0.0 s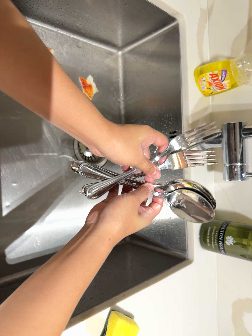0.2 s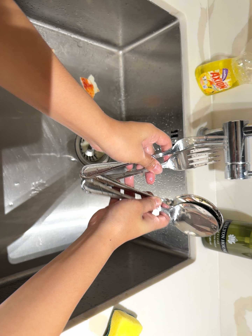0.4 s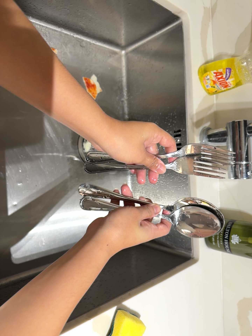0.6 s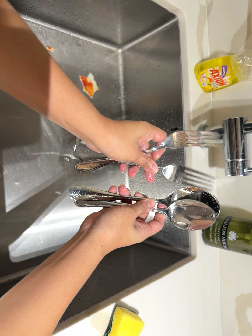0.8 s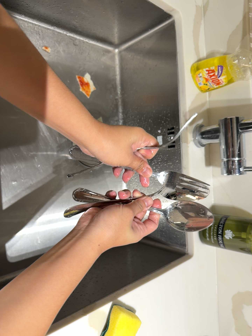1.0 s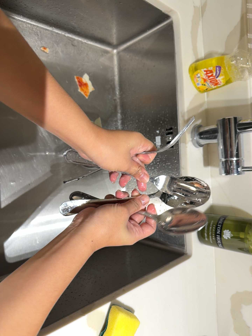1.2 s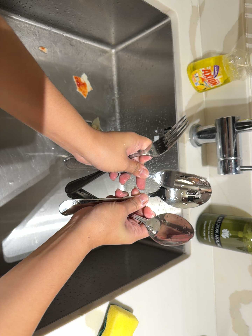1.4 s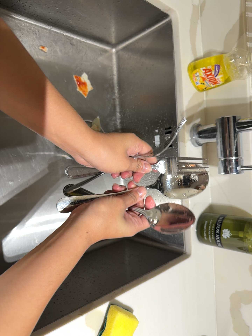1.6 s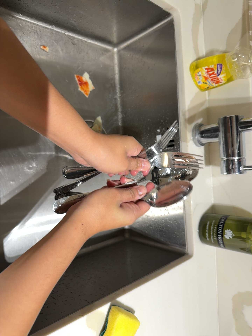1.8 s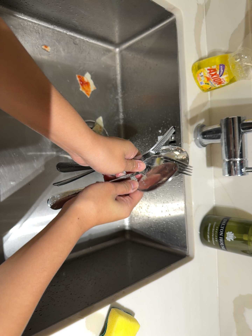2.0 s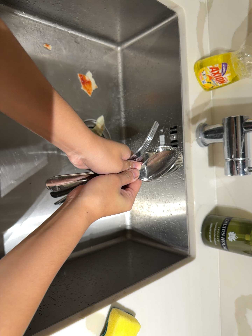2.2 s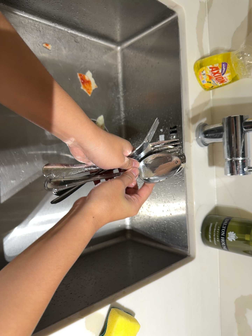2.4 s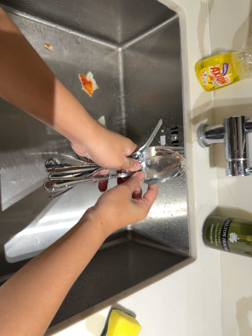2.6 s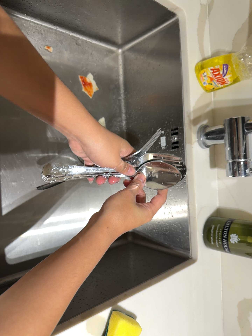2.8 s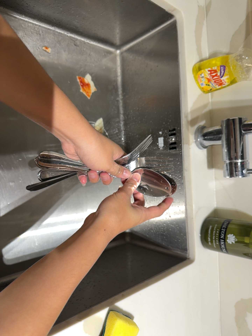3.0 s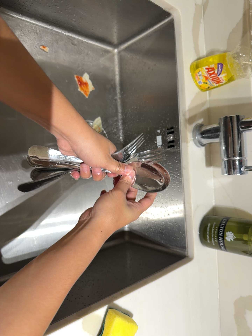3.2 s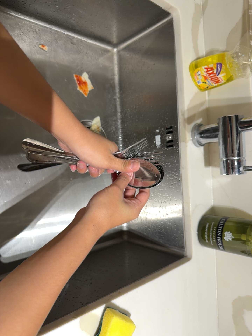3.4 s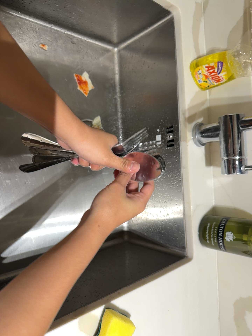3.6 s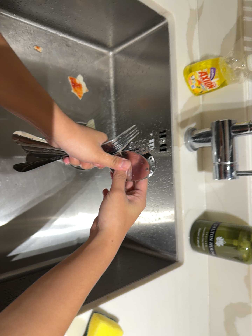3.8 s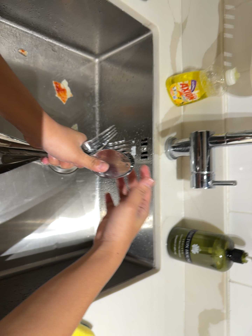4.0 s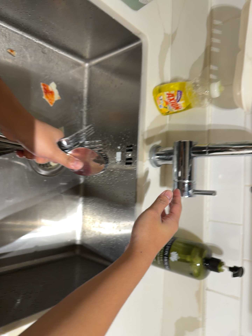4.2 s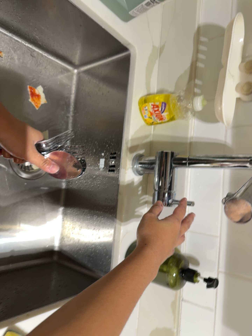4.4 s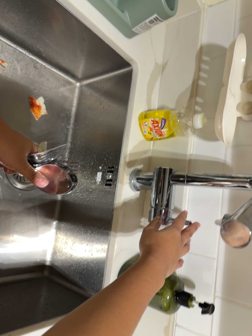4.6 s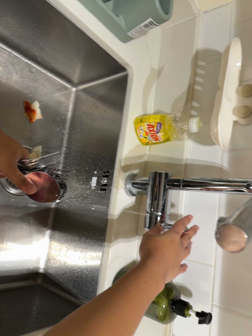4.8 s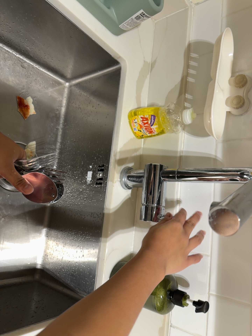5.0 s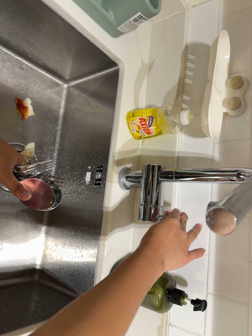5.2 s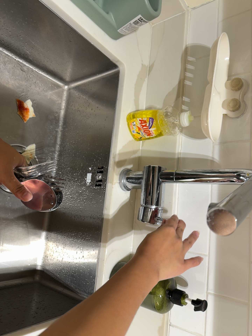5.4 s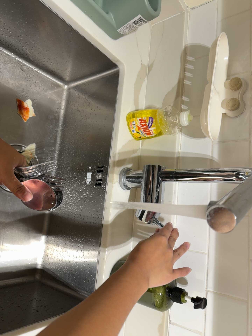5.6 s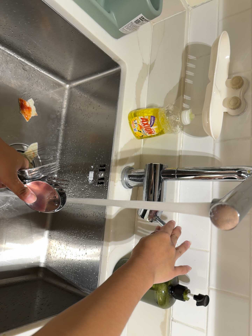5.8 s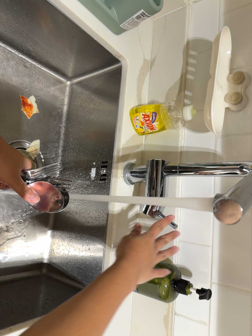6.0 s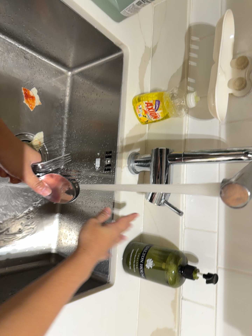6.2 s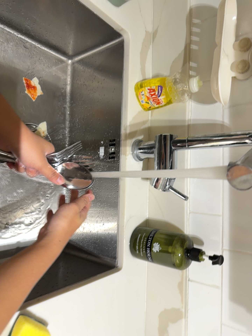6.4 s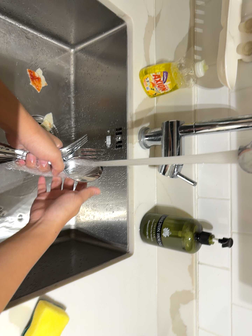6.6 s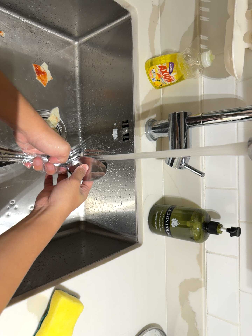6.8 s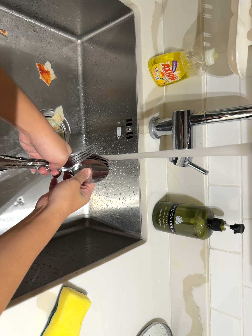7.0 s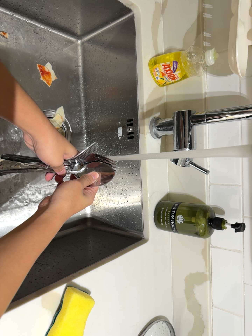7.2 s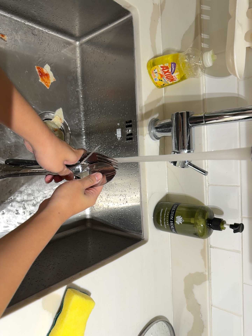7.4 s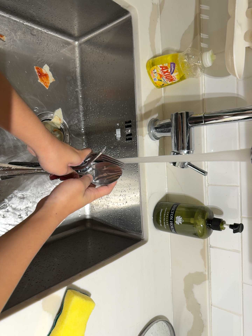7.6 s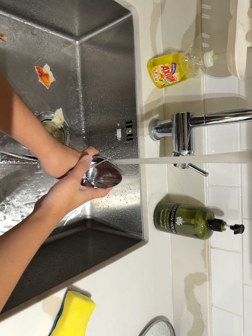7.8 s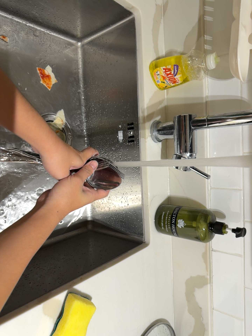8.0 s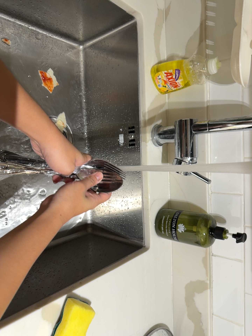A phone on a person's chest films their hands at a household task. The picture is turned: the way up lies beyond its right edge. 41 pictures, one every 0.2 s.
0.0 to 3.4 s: The camera shifts only a little, or ends up much as it began.
3.4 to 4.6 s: The camera travels to its right, about 6 cm, so close, fixed things drift to the left. Its aim tips toward the top of its view by about 10 degrees, and the scene shifts downward. It rolls about its line of sight by about 10 degrees, and the scene rotates clockwise.
4.6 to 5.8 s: The camera shifts only a little, or ends up much as it began.
5.8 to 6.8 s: The camera's aim tips toward the bottom of its view by about 10 degrees, and the scene shifts upward.
6.8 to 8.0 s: The camera shifts only a little, or ends up much as it began.
The film runs forward here.
